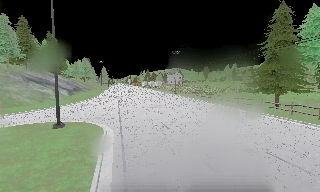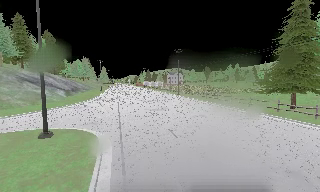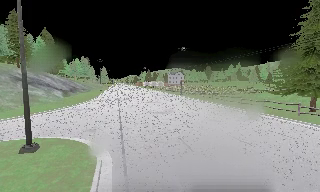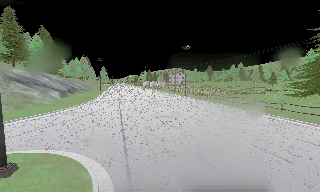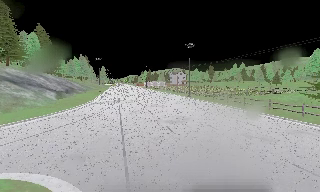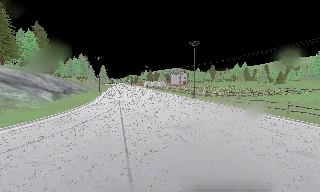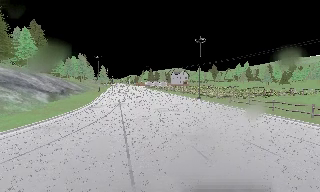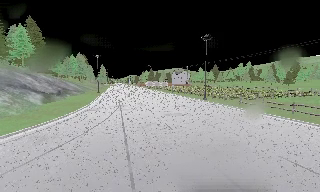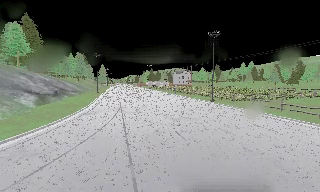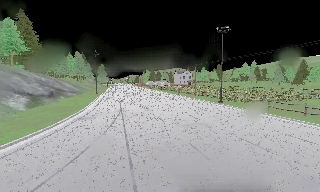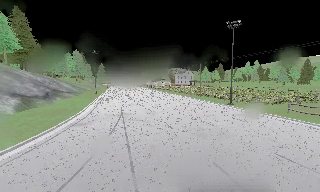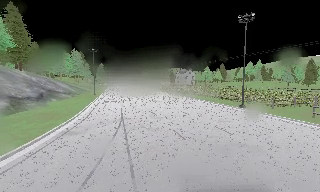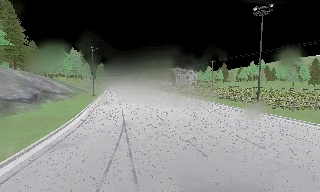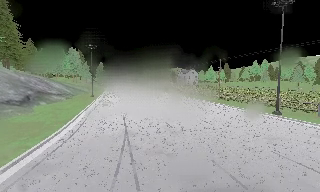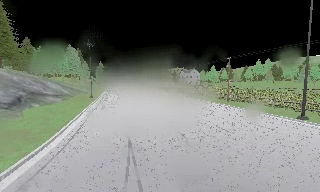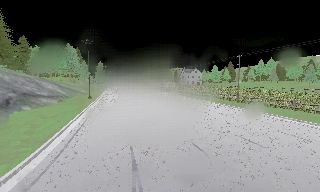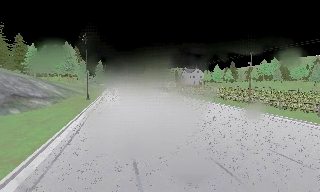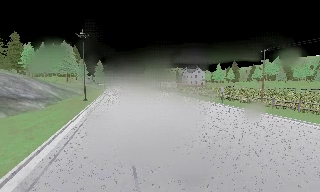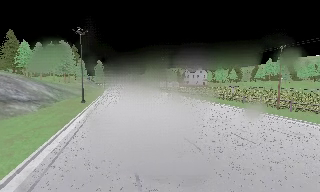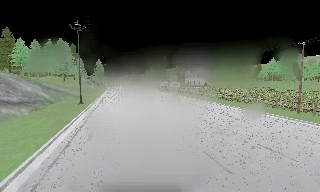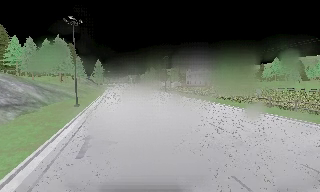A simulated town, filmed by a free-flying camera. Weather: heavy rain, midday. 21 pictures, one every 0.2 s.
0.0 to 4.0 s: The camera travels forward, about 45 m, so what stands in front looms larger.
The film runs forward here.
